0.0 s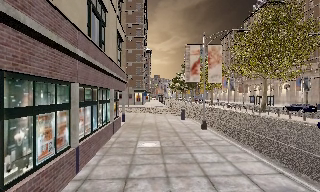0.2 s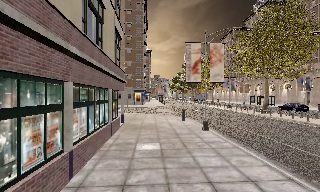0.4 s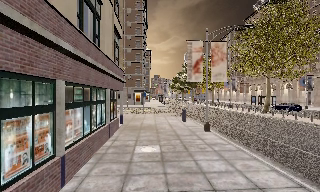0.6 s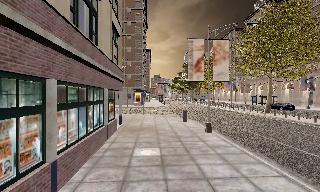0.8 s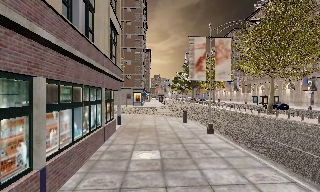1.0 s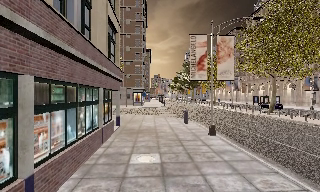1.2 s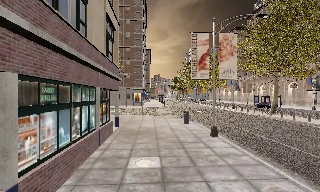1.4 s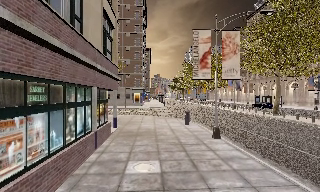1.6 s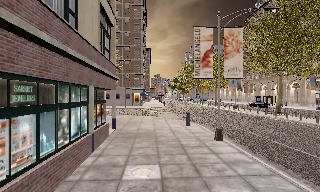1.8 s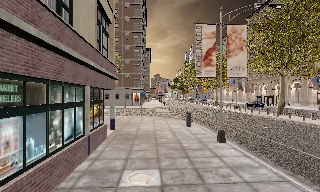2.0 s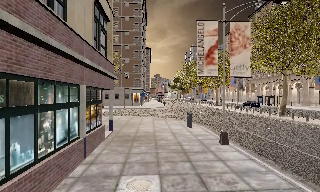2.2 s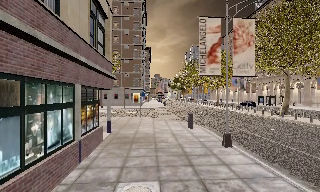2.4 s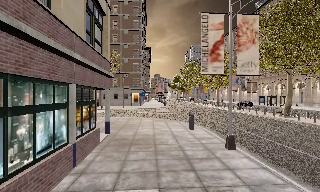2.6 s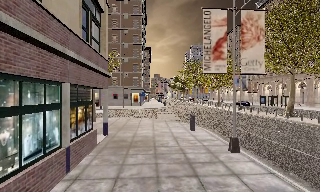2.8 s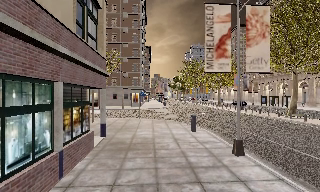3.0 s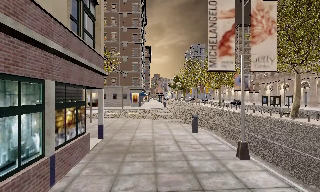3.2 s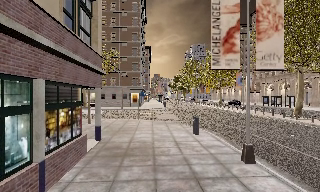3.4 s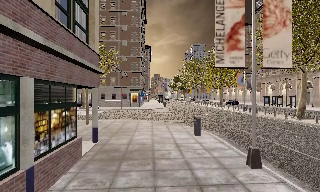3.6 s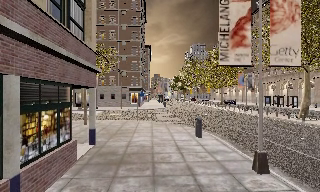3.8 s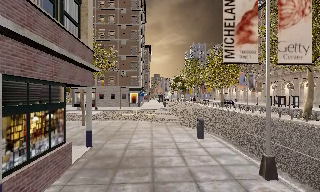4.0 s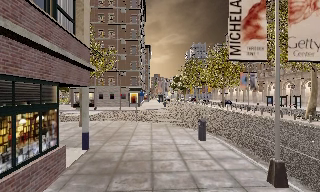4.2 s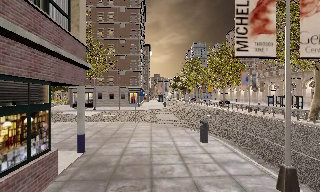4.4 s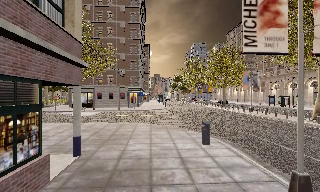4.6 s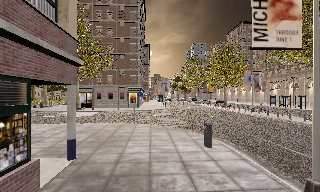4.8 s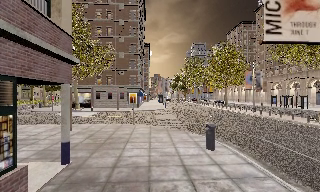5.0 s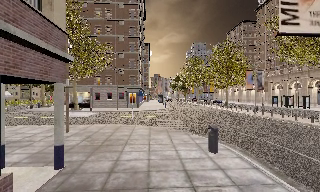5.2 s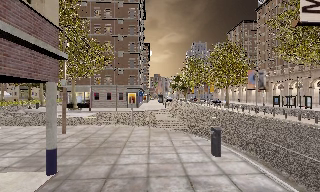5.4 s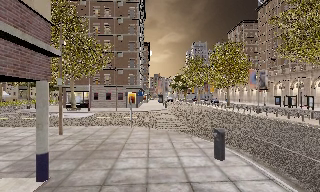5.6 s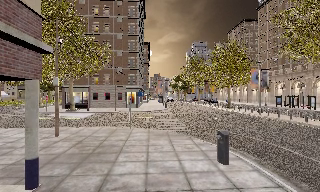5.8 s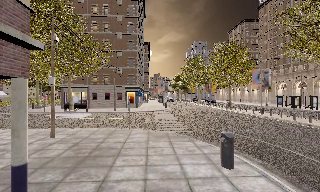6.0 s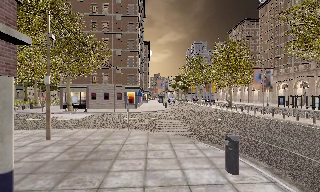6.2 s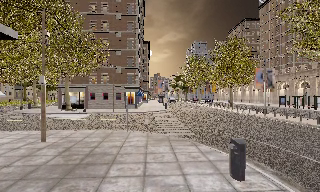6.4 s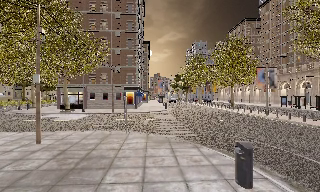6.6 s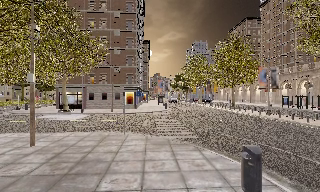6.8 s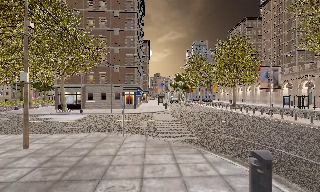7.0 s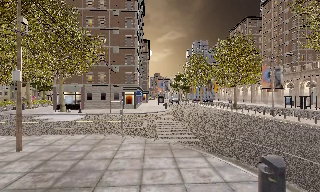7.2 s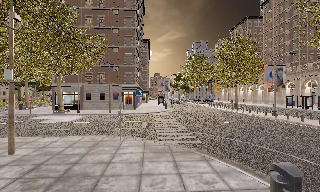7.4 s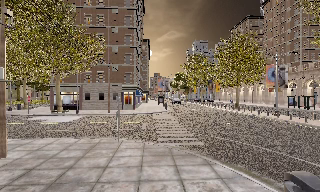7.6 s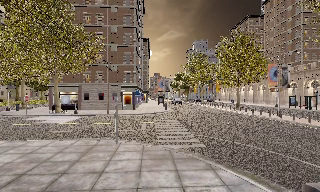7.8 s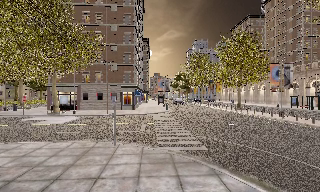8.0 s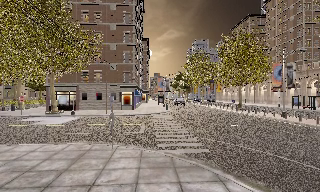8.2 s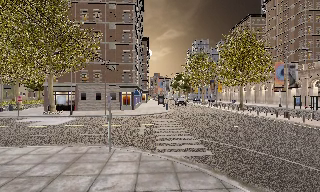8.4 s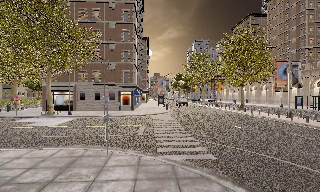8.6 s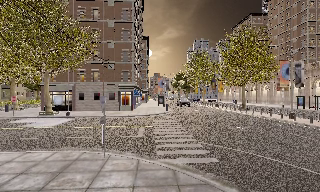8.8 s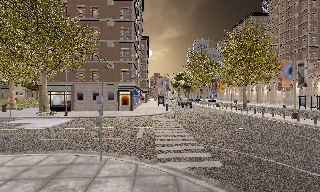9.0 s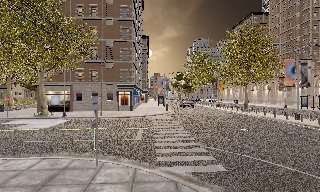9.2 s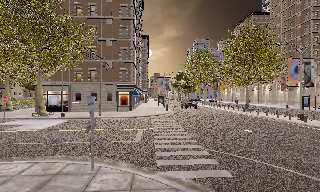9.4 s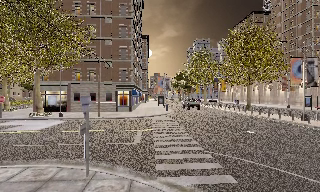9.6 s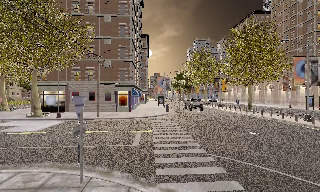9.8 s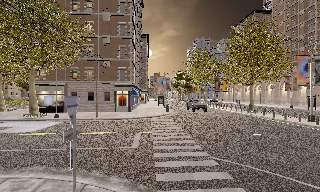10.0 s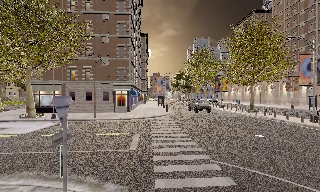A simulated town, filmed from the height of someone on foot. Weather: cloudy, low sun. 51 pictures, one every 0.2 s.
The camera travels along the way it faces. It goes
forward.
0.0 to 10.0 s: The camera travels forward, about 19 m, so what stands in front looms larger.
The film runs forward here.
